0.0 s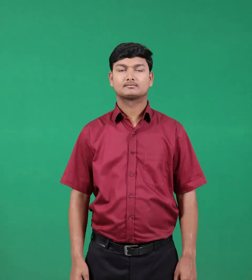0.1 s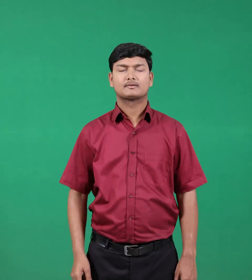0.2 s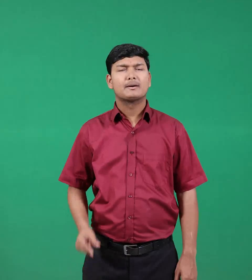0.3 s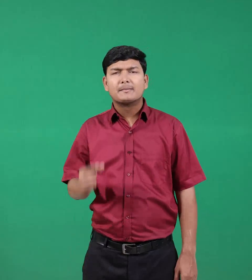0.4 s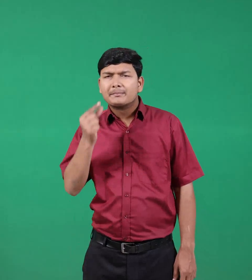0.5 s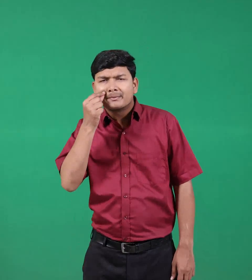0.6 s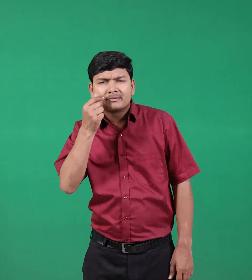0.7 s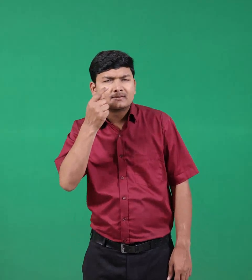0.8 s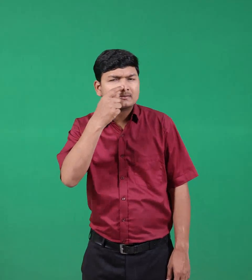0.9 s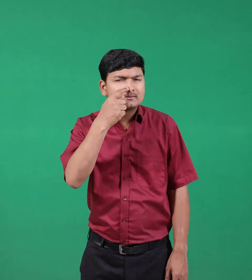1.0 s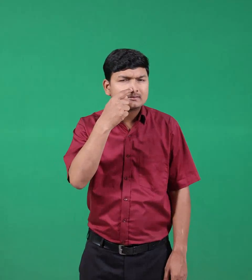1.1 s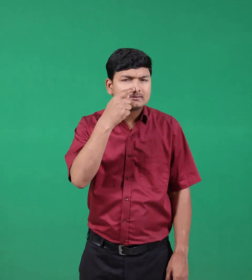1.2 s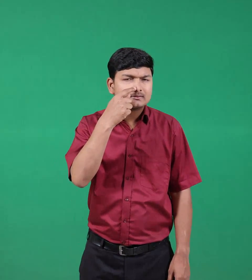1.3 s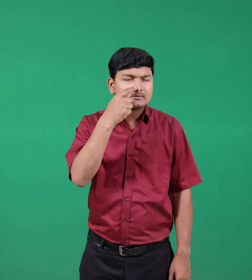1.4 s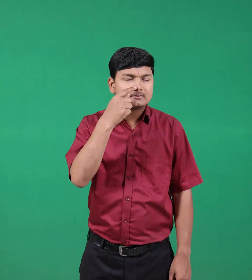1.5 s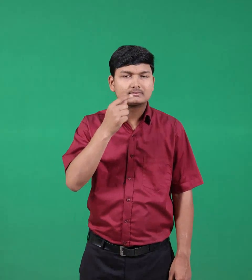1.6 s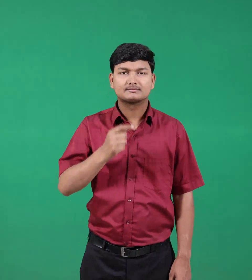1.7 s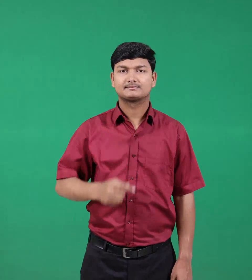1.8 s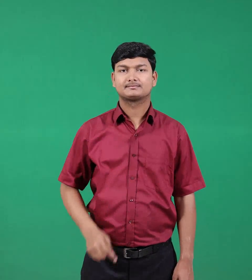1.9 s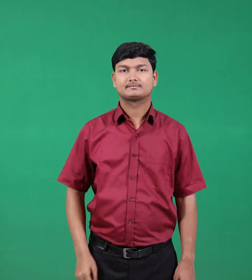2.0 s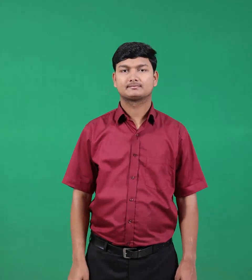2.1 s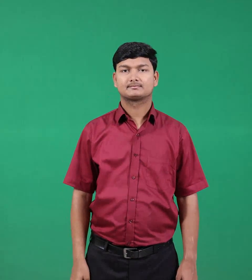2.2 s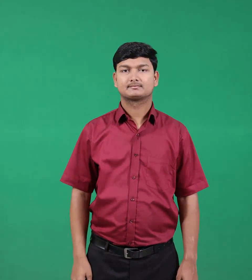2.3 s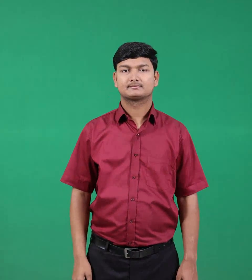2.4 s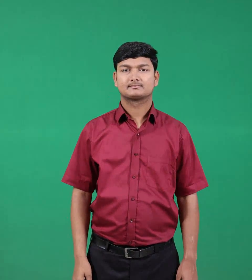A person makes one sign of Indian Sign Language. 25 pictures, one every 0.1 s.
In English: sex
